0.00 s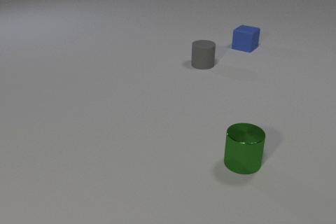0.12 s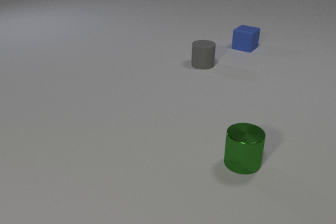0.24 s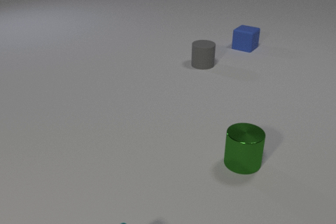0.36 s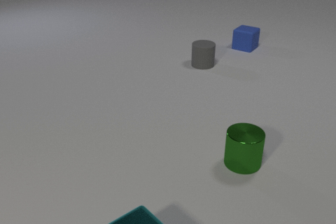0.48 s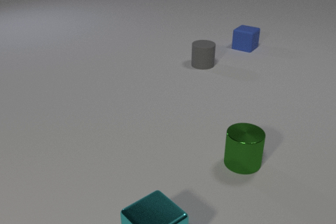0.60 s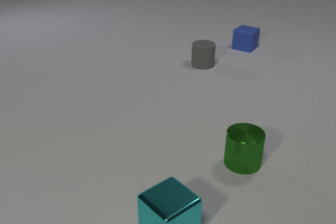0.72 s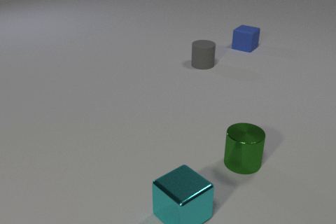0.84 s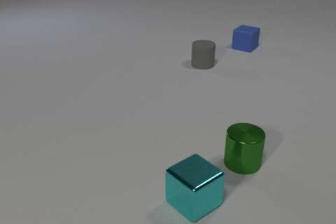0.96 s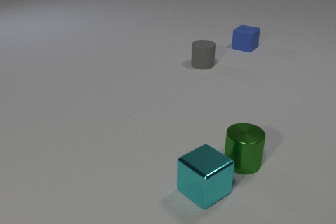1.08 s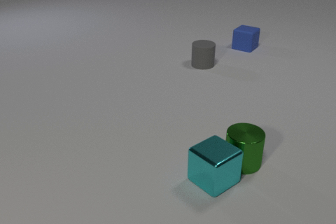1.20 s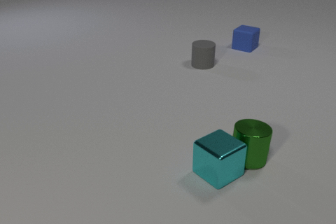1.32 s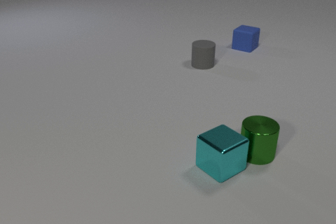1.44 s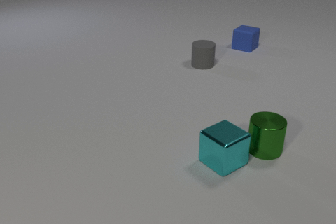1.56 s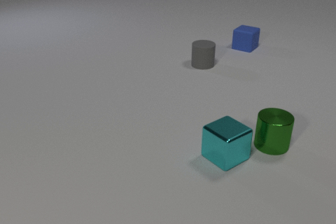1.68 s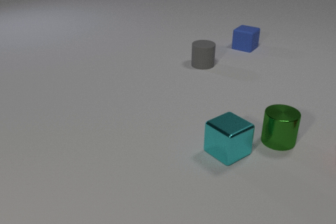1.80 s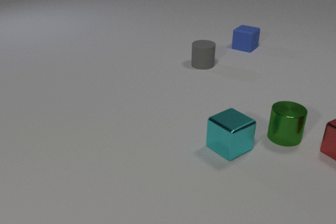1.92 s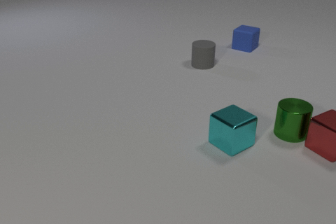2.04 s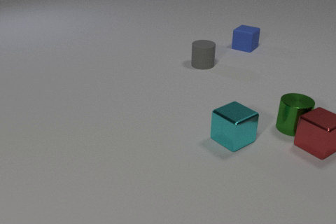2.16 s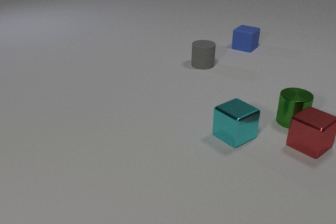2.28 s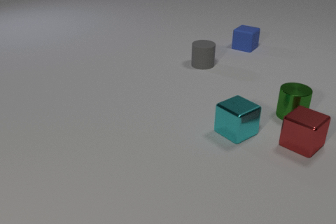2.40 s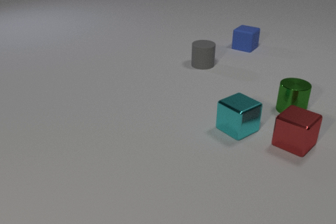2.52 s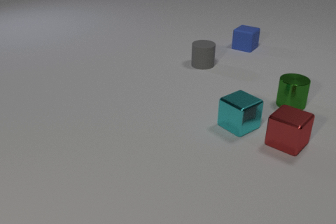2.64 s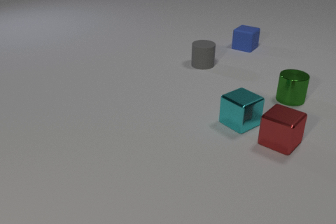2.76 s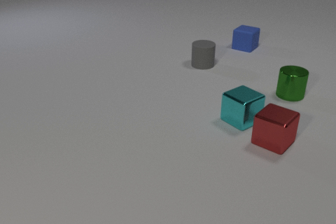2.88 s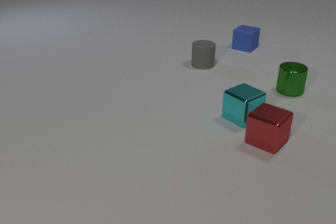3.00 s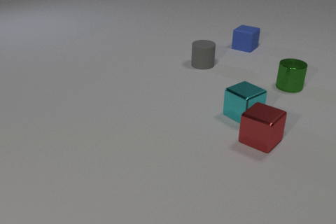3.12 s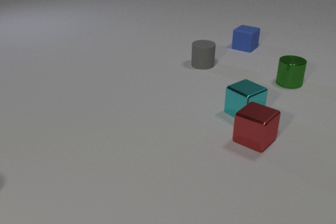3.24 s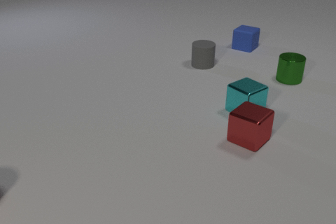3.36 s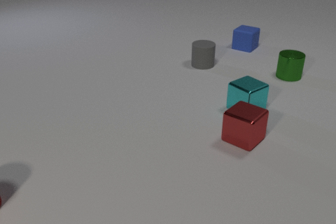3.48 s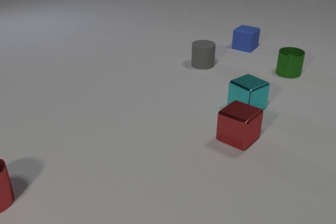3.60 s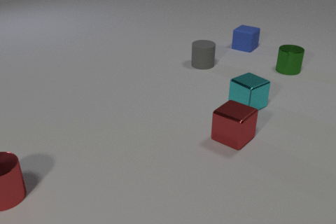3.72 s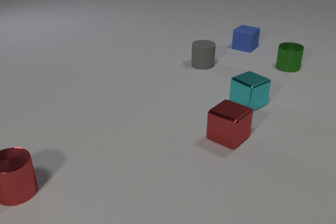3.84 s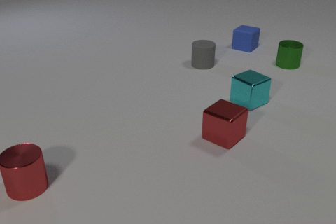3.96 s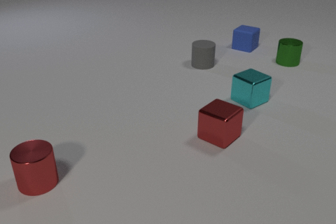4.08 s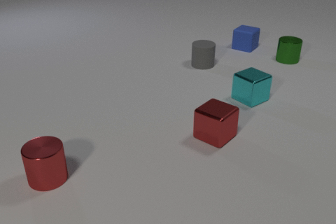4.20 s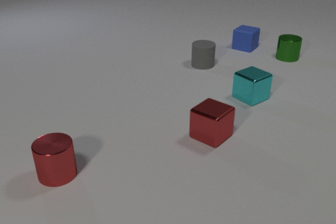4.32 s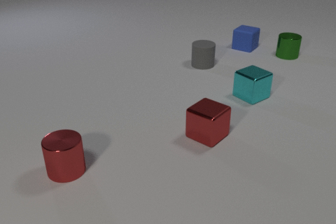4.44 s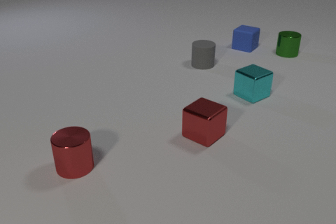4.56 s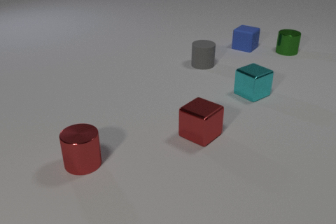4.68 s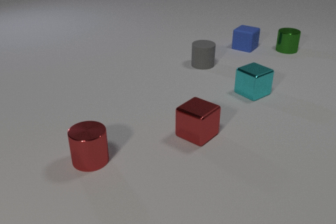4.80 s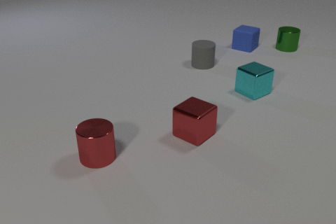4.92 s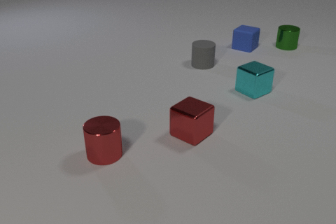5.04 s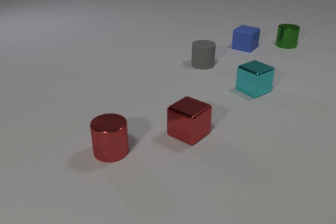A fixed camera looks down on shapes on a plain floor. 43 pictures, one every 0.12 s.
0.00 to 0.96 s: The cyan metal cube comes in at the bottom edge, slides away from the camera and to the right.
0.96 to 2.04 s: The cyan metal cube slides away from the camera. The green metal cylinder slides away from the camera and to the right. The red metal cube comes in at the right edge, slides to the left. The cyan metal cube and the green metal cylinder collide. The green metal cylinder and the red metal cube collide.
2.04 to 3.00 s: The cyan metal cube slides away from the camera. The green metal cylinder slides away from the camera. The red metal cube slides to the left.
3.00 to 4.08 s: The cyan metal cube slides away from the camera. The green metal cylinder slides away from the camera. The red metal cube slides to the left. The red metal cylinder comes in at the left edge, slides to the right.
4.08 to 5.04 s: The cyan metal cube slides away from the camera. The green metal cylinder slides away from the camera. The red metal cube slides to the left. The red metal cylinder slides to the right and away from the camera.
What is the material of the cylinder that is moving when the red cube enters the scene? metal.
How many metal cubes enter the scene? 2.
What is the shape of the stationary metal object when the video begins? cylinder.
